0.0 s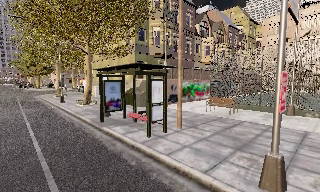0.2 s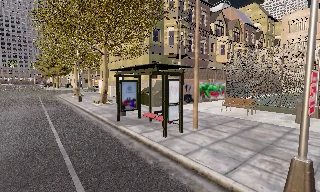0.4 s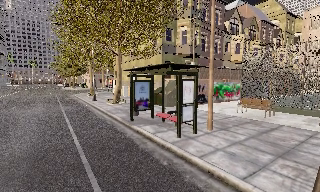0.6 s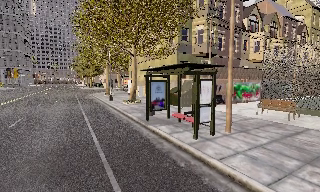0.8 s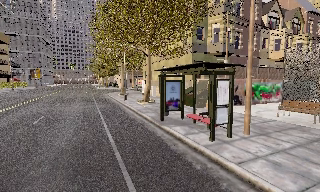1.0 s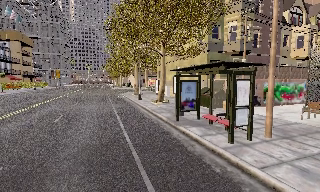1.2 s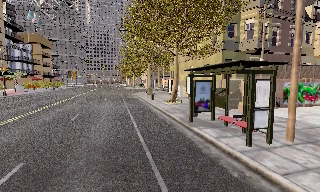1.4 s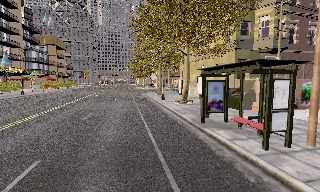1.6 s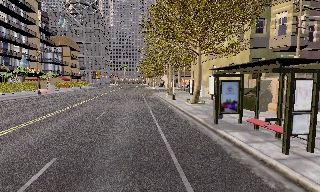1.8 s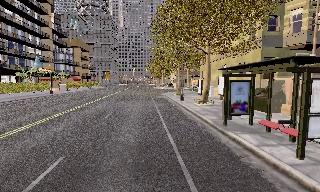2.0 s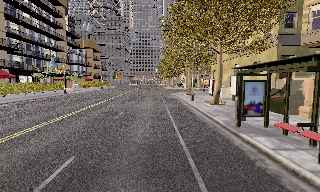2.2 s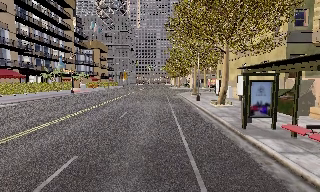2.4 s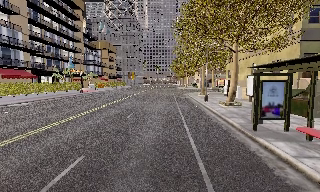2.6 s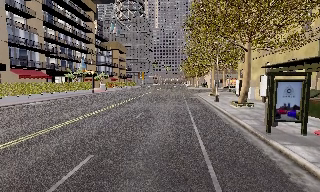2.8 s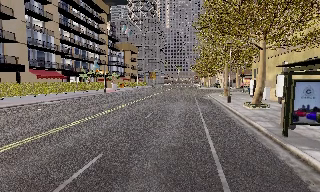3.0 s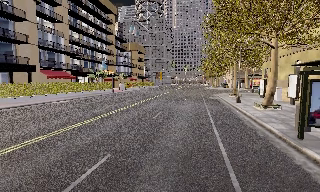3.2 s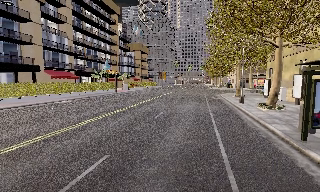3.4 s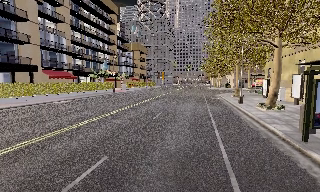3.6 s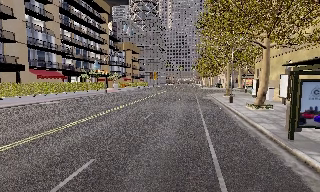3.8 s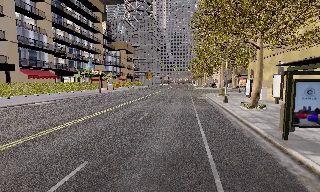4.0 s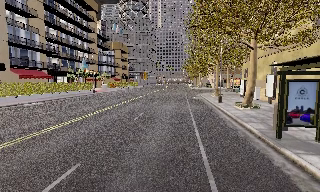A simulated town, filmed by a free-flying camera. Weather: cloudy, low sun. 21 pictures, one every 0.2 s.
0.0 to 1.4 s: The camera pans to its left, which is counterclockwise from overhead, by about 30 degrees. It travels to its left, about 1 m, so close, fixed things drift to the right.
1.4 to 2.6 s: The camera pans to its left, which is counterclockwise from overhead, by about 20 degrees. It travels forward, about 0.5 m, so what stands in front looms larger.
2.6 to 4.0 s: The camera travels forward, about 0.5 m, so what stands in front looms larger.
The film runs forward here.
